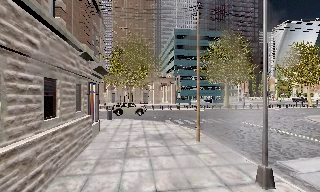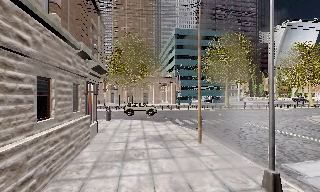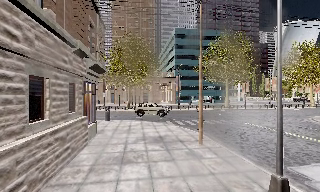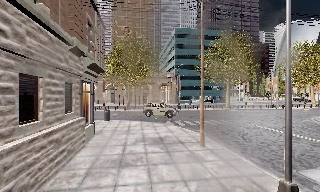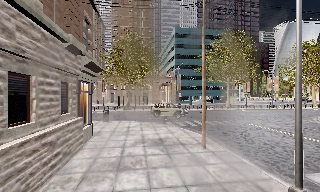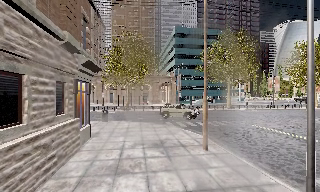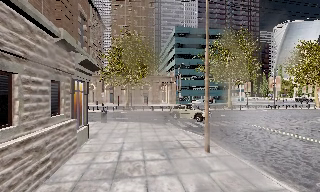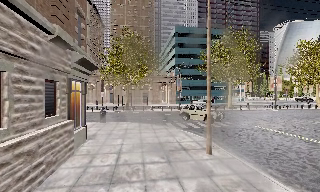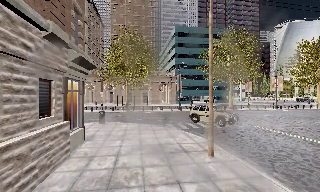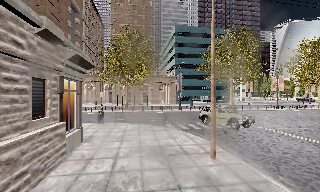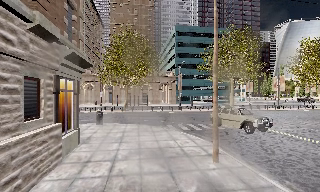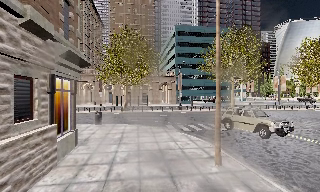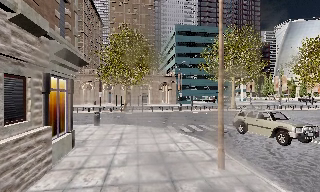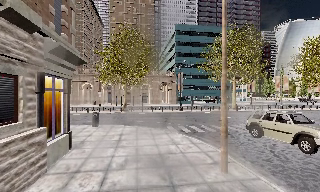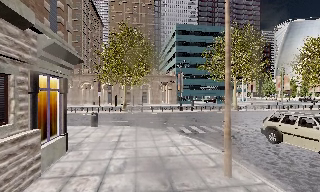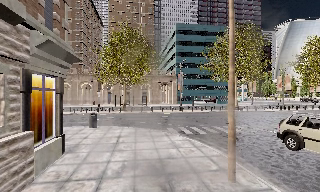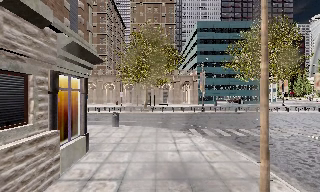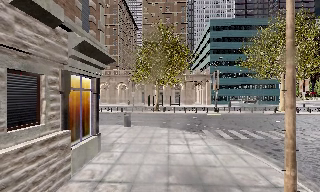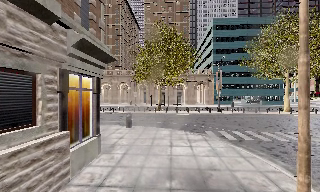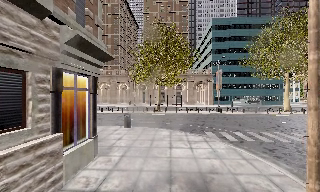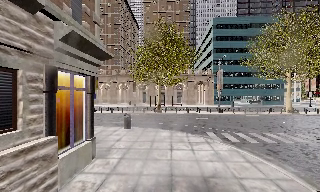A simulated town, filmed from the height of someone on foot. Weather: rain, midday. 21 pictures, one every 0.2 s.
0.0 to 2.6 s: The camera travels forward, about 3.5 m, so what stands in front looms larger.
2.6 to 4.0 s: The scene slides to the right, as the camera pans about 10 degrees to its left. It travels forward, about 2 m, so what stands in front looms larger.
The film runs forward here.
